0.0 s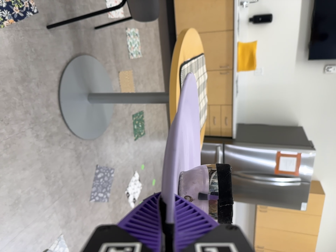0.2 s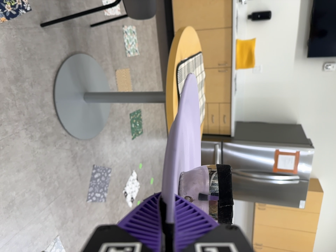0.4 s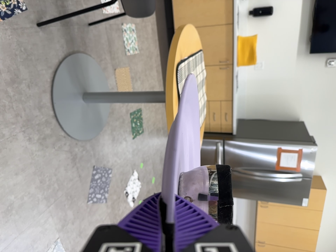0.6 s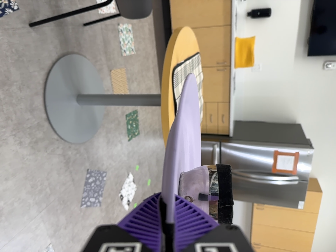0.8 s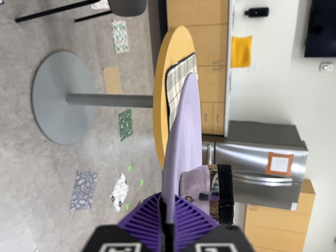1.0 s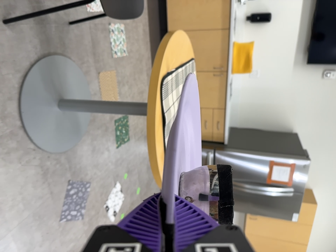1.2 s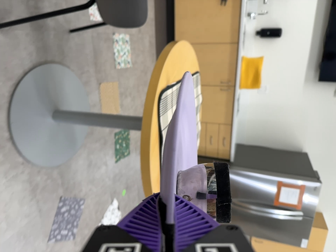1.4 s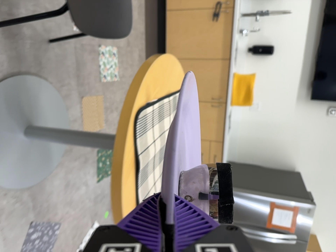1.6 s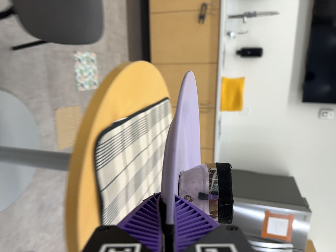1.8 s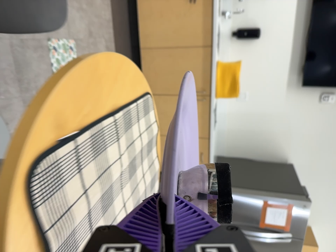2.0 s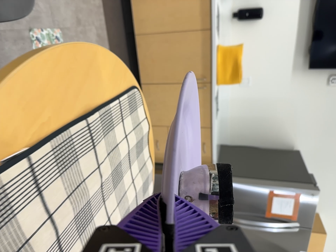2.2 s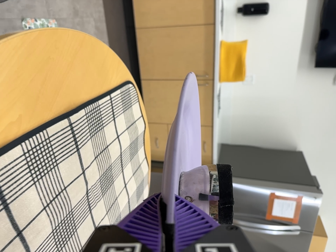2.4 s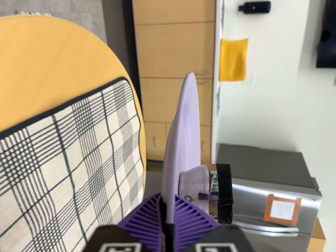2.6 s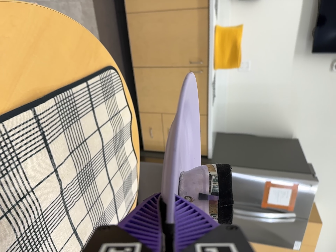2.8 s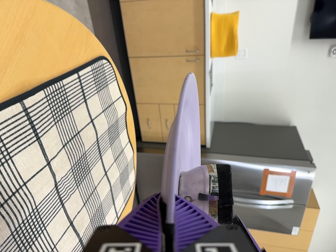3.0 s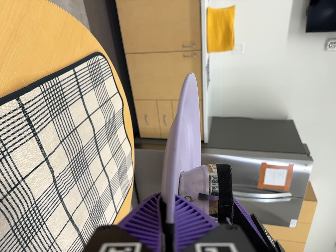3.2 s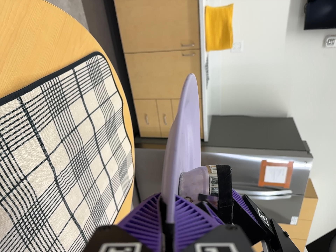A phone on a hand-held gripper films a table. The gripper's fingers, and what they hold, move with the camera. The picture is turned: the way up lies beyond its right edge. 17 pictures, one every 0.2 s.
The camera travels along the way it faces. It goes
forward.
0.0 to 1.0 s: The camera travels forward and toward the top of its view, about 24 cm, so what stands in front looms larger.
1.0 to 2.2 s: The camera travels forward, about 70 cm, so what stands in front looms larger.
2.2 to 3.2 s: The camera travels forward and to its right, about 7 cm, so what stands in front looms larger.
The film runs forward here.
